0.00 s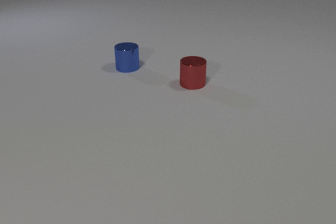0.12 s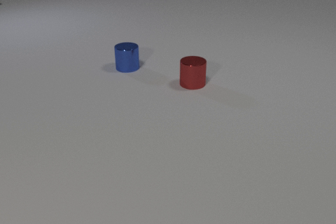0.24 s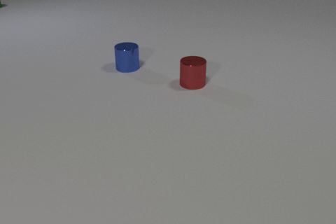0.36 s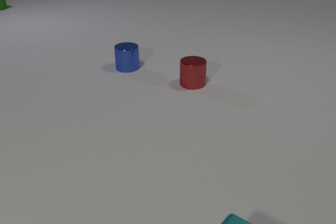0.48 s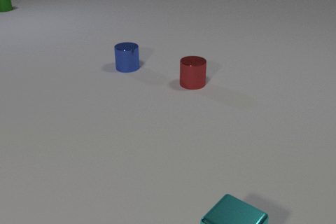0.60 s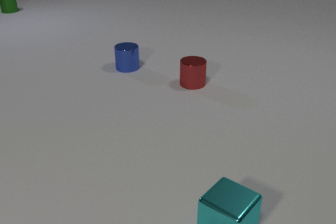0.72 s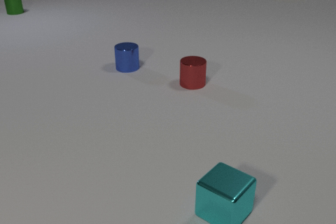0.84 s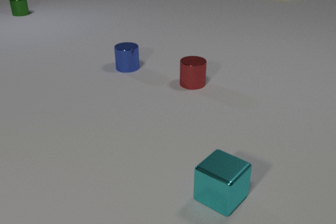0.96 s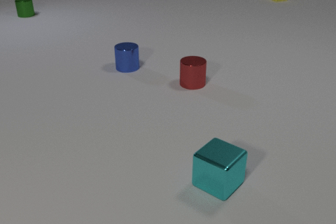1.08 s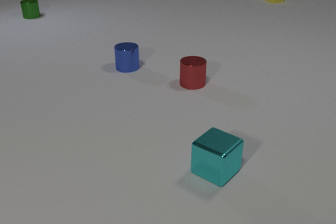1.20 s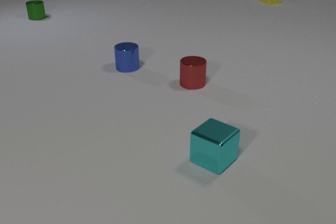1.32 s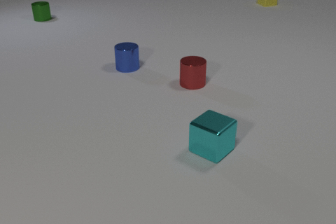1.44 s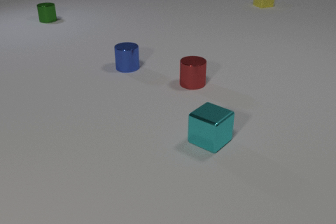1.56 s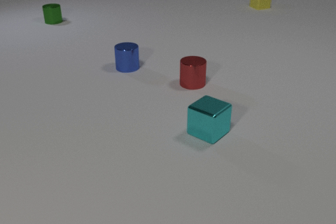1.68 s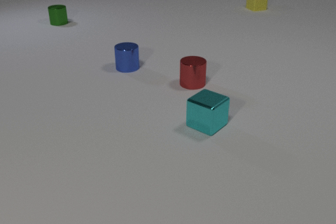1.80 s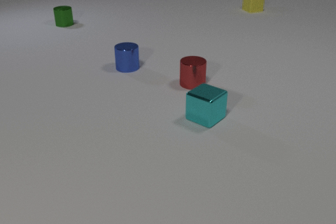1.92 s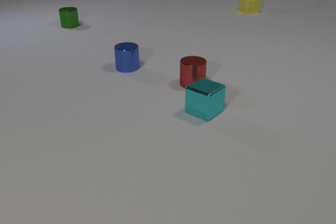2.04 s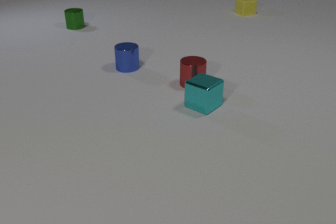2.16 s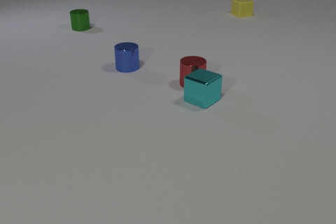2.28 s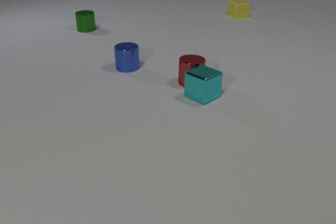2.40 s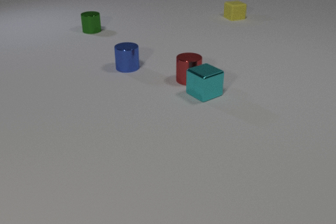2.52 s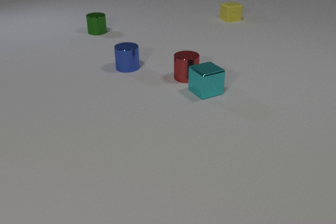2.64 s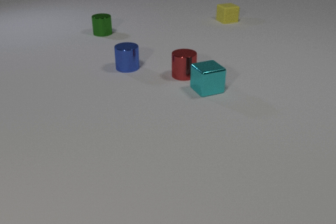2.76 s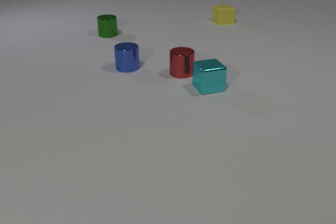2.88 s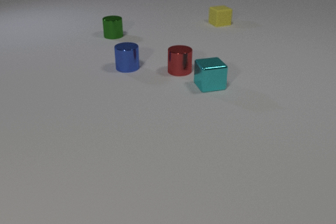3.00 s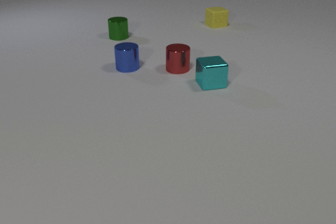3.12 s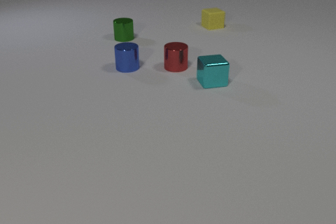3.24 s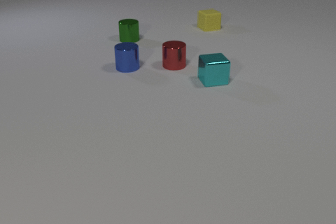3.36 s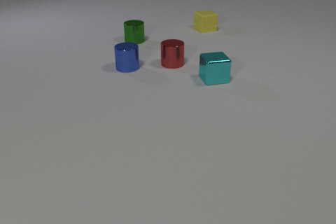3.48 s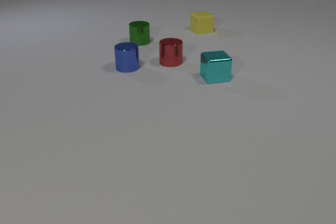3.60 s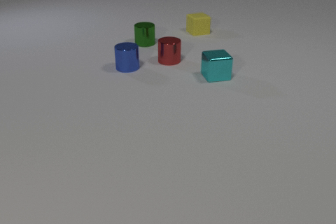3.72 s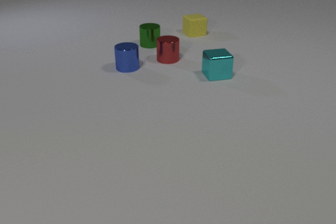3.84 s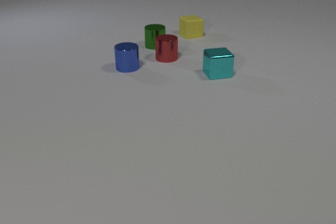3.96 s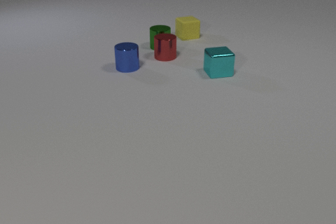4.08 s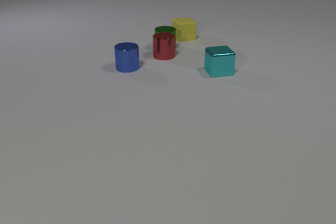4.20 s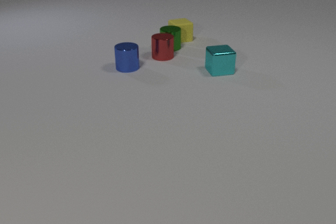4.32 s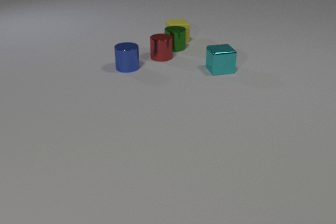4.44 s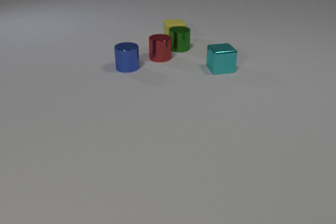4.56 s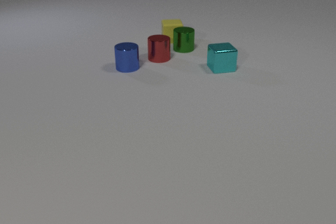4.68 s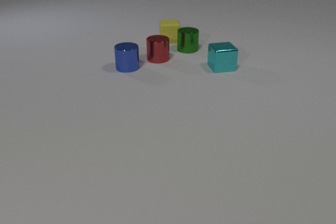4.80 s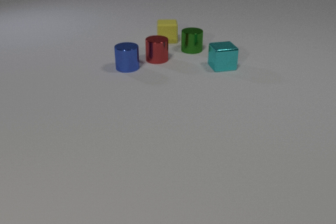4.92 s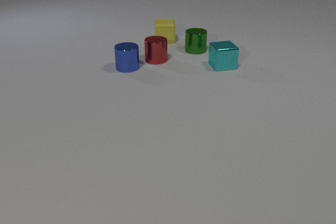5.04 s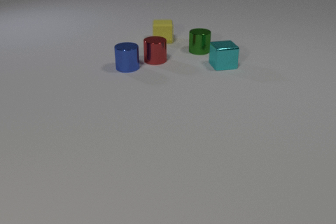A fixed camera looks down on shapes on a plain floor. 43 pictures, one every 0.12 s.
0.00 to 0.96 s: The cyan metal cube comes in at the bottom edge, slides away from the camera. The yellow rubber cube comes in at the top edge, slides toward the camera and to the left. The green metal cylinder comes in at the left edge, slides toward the camera and to the right.
0.96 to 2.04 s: The cyan metal cube slides away from the camera. The yellow rubber cube slides toward the camera and to the left. The green metal cylinder slides toward the camera and to the right.
2.04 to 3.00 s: The cyan metal cube slides away from the camera, spins clockwise seen from above by about 30 degrees, its near face sliding to the left. The red metal cylinder slides away from the camera and to the left. The yellow rubber cube slides toward the camera and to the left. The green metal cylinder slides to the right and toward the camera. The cyan metal cube and the red metal cylinder collide.
3.00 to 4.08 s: The cyan metal cube slides away from the camera. The red metal cylinder slides away from the camera and to the left. The yellow rubber cube slides toward the camera and to the left. The green metal cylinder slides to the right and toward the camera. The red metal cylinder and the green metal cylinder collide.
4.08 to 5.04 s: The cyan metal cube slides away from the camera. The red metal cylinder slides toward the camera and to the left. The yellow rubber cube slides to the left. The green metal cylinder slides to the right. The yellow rubber cube and the green metal cylinder collide.
How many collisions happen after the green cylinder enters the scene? 3.
How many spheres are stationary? 0.
Are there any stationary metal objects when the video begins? yes.
